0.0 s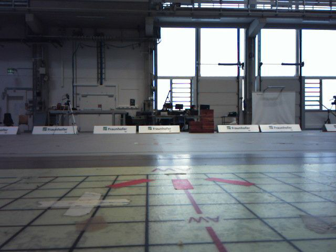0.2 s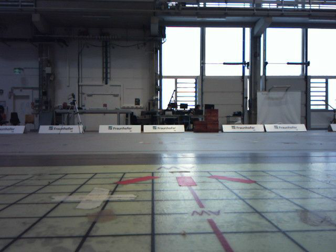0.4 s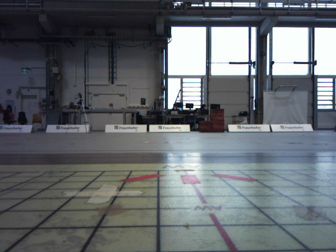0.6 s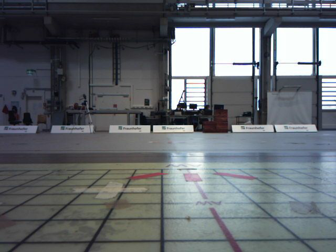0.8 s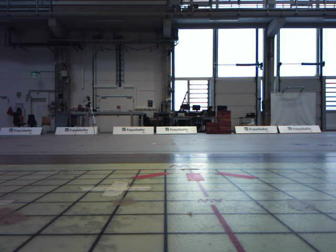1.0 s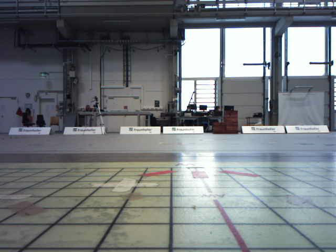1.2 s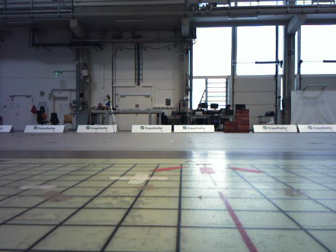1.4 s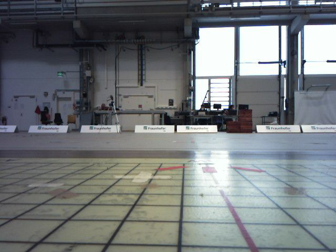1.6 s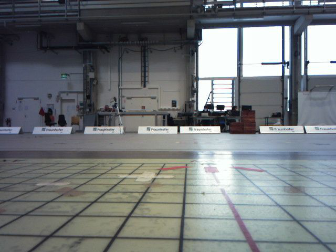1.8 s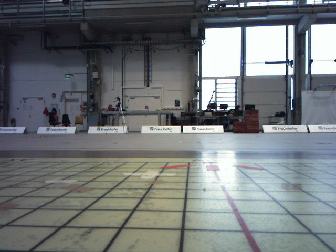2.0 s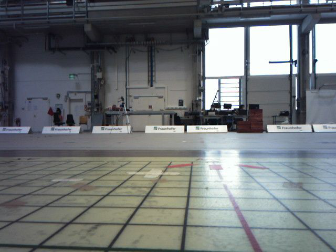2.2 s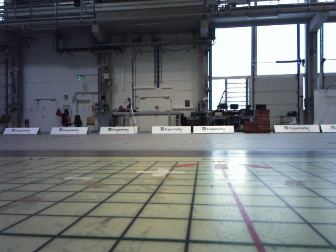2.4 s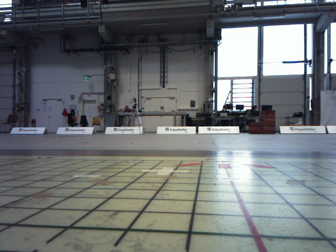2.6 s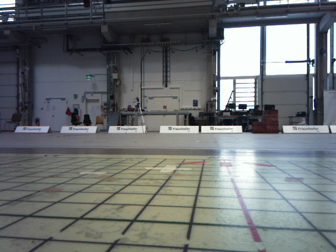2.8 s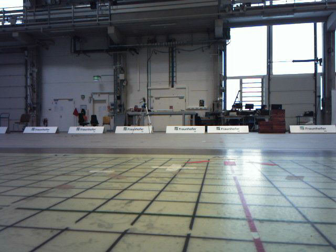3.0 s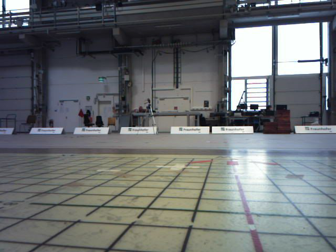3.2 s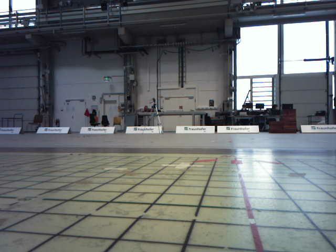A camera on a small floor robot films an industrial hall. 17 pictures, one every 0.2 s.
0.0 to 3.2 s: The camera pans to its left, which is counterclockwise from overhead, by about 15 degrees. It travels backward, about 0.6 m, so what stands in front gets smaller.
The film runs backward here.
